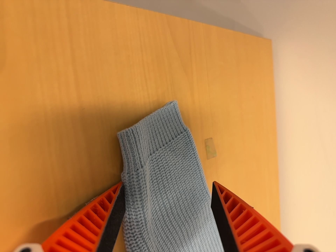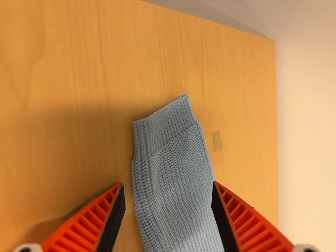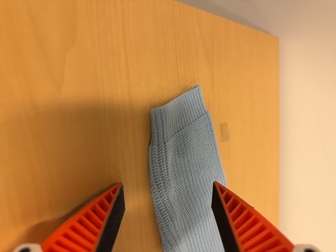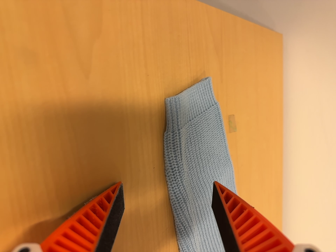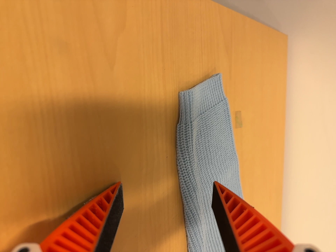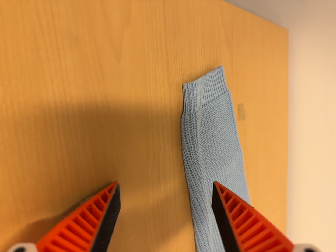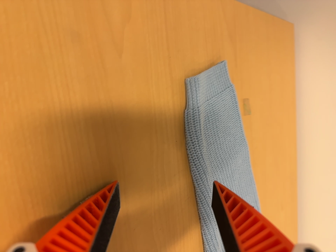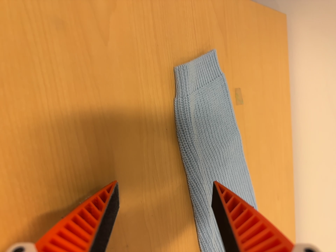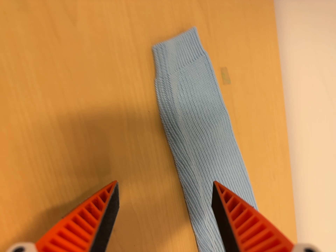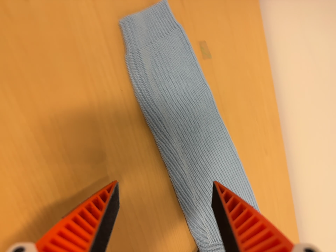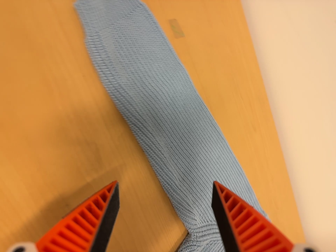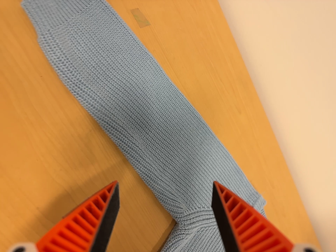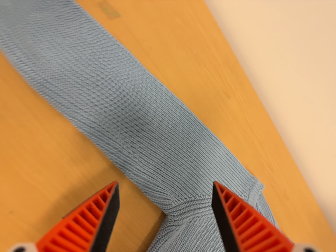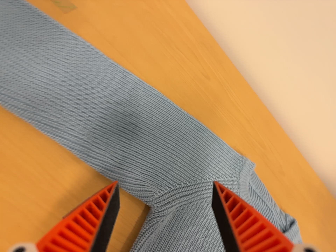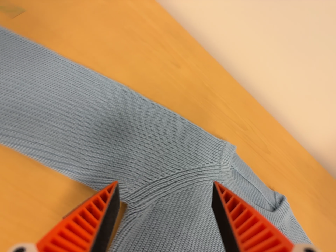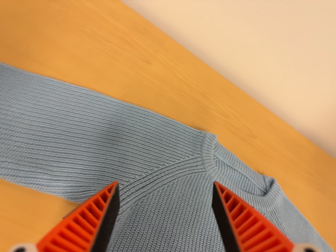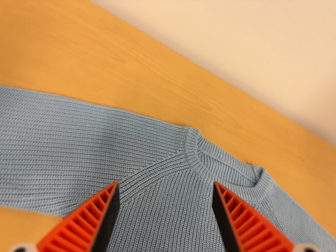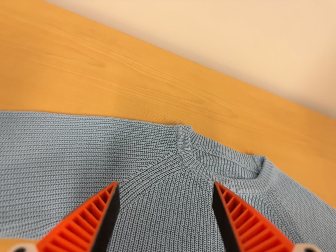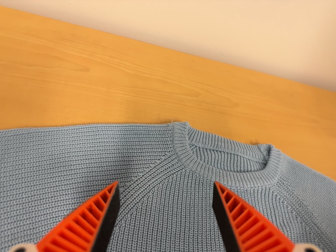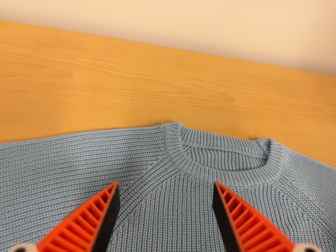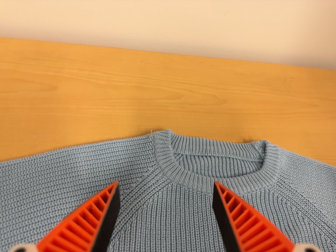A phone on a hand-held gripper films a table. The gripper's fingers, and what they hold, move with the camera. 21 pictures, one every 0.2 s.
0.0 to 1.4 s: The camera travels toward the bottom of its view, backward and to its left, about 10 cm, so close, fixed things drift upward.
1.4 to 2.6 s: The camera travels to its right, about 20 cm, so close, fixed things drift to the left. Its aim tips toward the bottom of its view by about 10 degrees, and the scene shifts upward. It rolls about its line of sight by about 35 degrees, and the scene rotates counterclockwise.
2.6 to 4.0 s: The camera travels to its right and forward, about 24 cm, so close, fixed things drift to the left. It rolls about its line of sight by about 45 degrees, and the scene rotates counterclockwise.
The film runs backward here.
